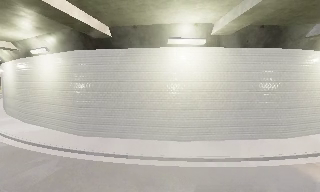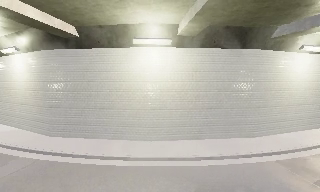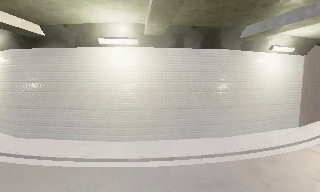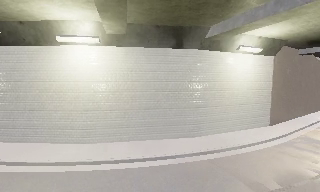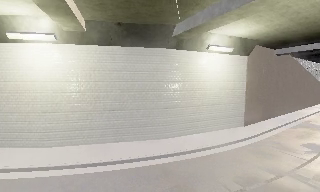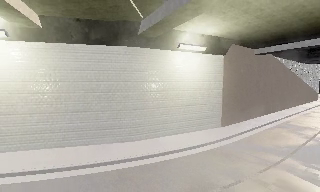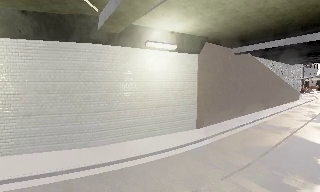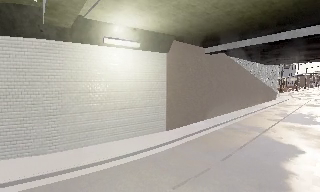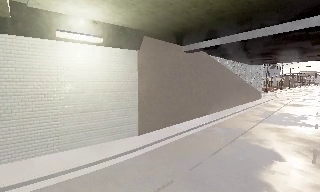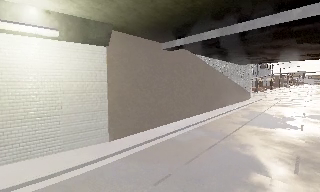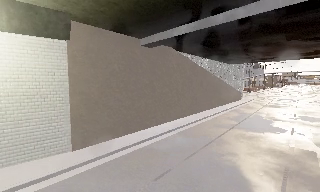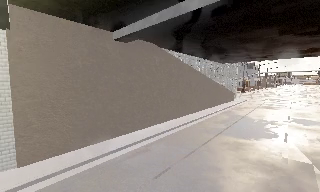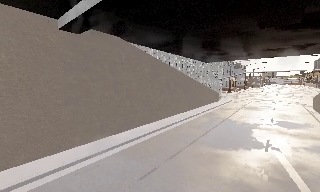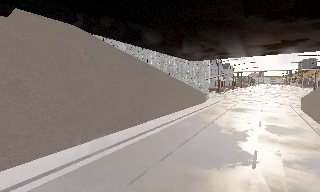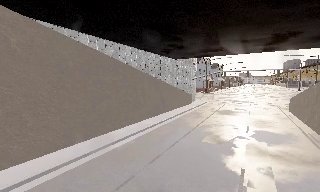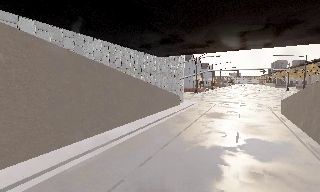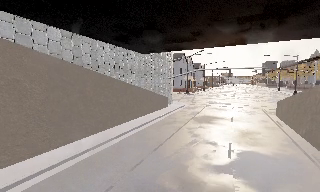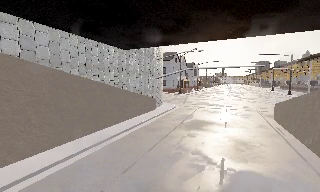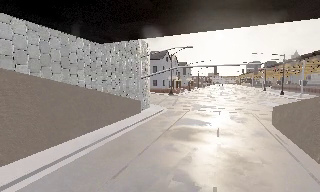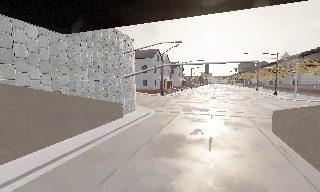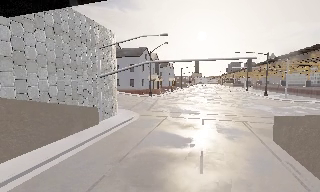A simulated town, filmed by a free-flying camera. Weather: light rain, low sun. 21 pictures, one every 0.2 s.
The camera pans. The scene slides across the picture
to the left.
The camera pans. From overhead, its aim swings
clockwise.
0.0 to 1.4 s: The scene slides to the left, as the camera pans about 15 degrees to its right. It travels to its right, about 11 m, so close, fixed things drift to the left.
1.4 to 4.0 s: The scene slides to the left, as the camera pans about 35 degrees to its right. It travels forward and to its right, about 25 m.
The film runs backward here.
